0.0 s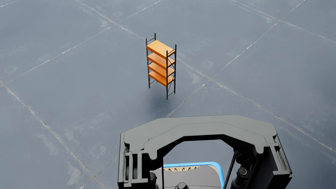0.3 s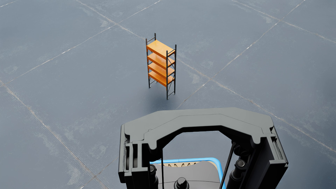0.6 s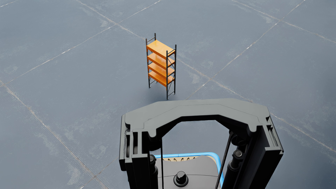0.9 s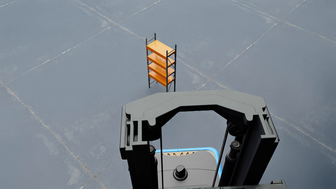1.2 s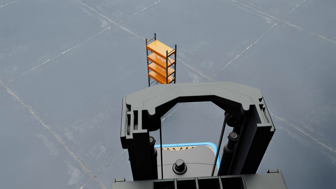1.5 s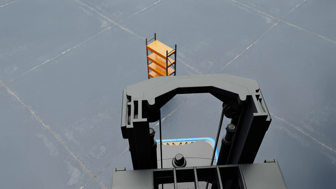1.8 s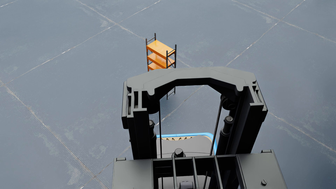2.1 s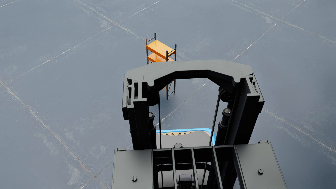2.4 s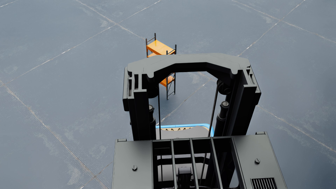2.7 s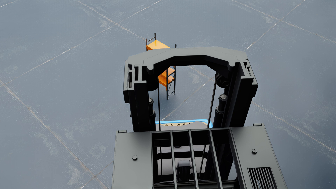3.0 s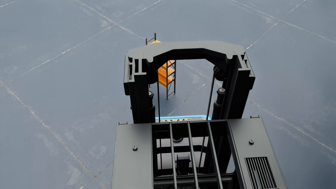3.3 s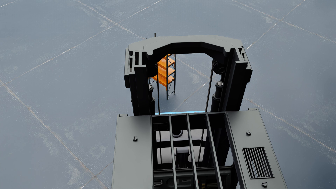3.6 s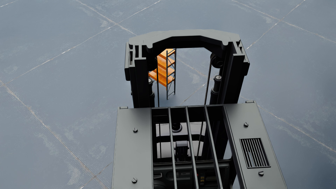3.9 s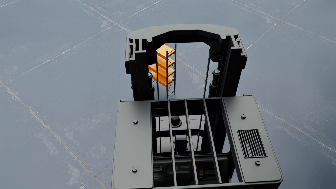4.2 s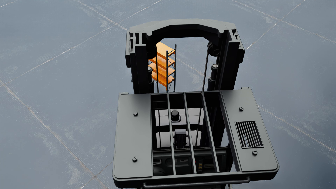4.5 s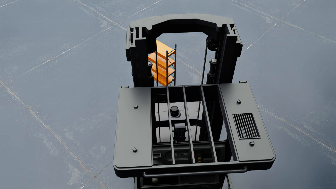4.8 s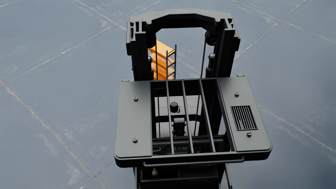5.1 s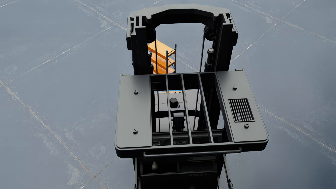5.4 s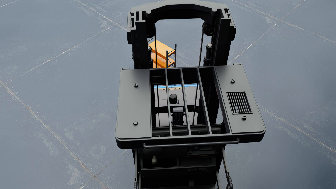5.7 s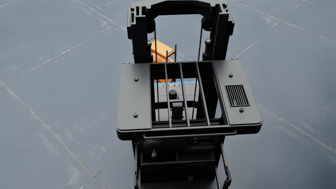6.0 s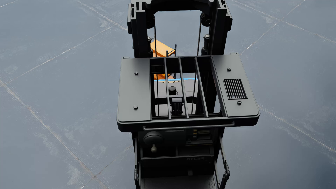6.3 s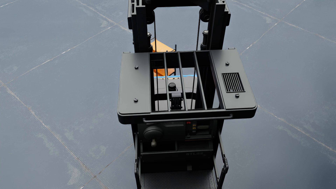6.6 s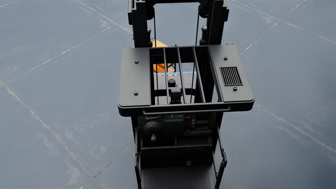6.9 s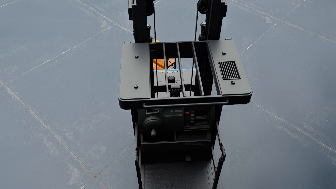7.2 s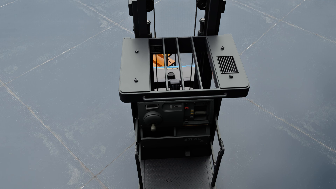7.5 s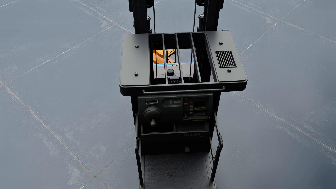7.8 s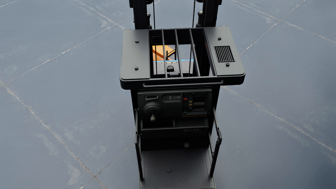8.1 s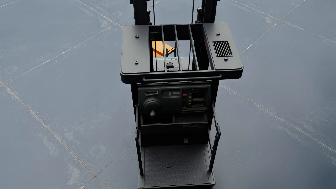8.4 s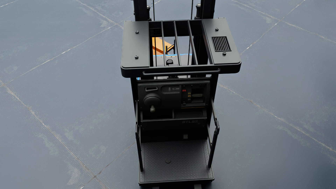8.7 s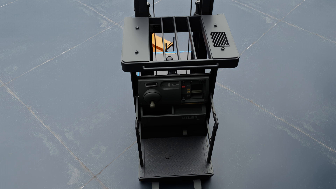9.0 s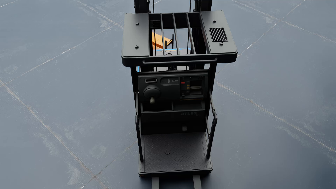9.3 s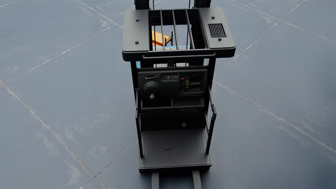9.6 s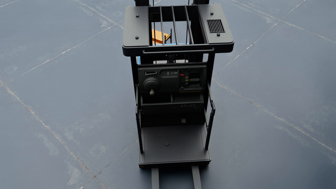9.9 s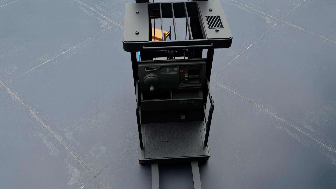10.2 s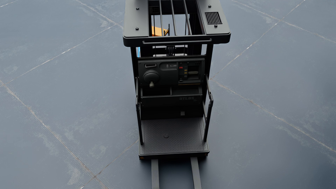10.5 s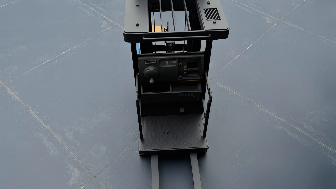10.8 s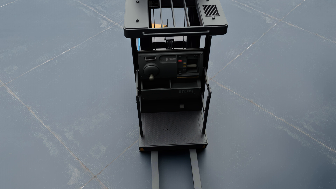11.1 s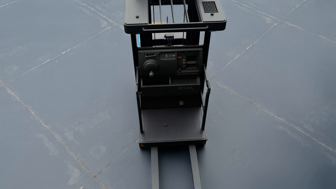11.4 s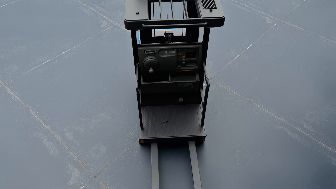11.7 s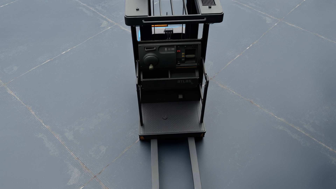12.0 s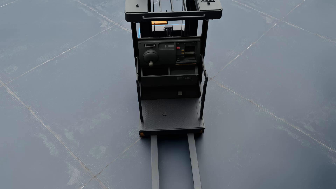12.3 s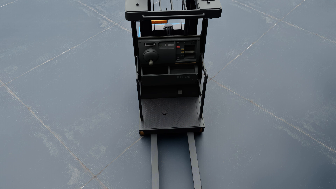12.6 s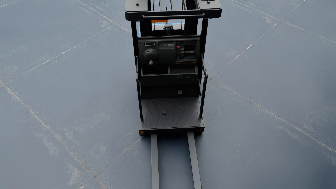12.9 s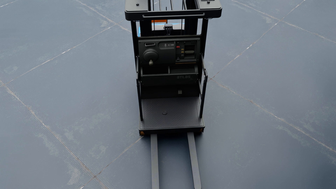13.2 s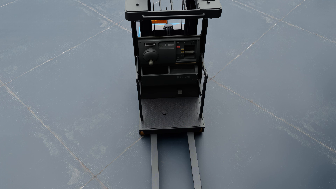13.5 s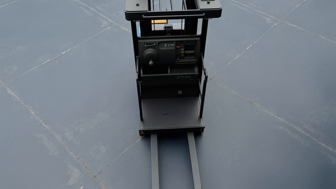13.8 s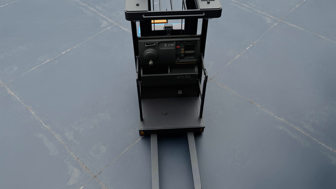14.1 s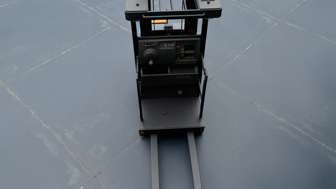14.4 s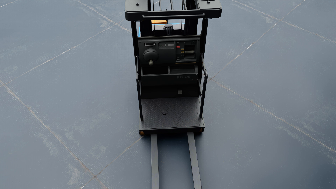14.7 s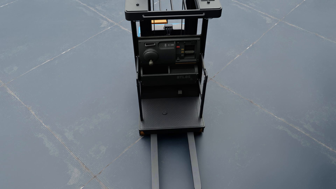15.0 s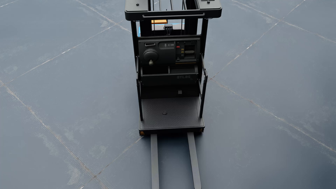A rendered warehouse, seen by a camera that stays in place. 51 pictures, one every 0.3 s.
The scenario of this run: A forklift runs into an object in its way.
